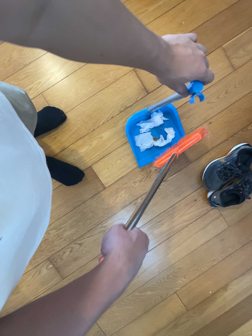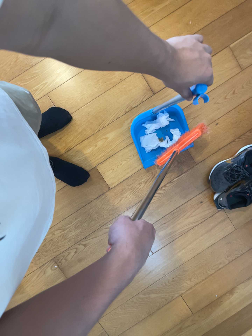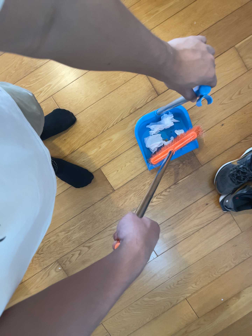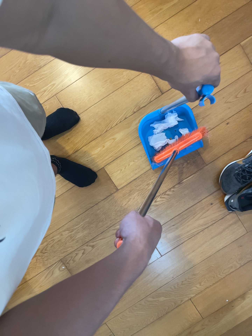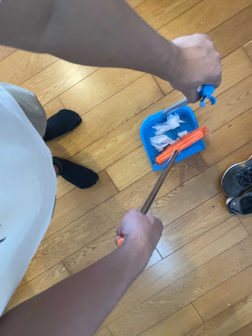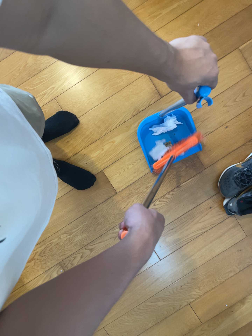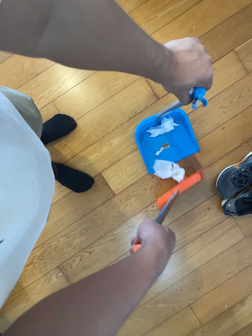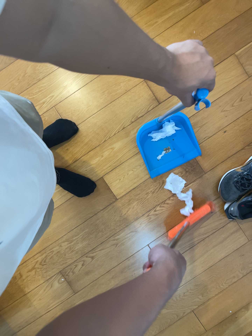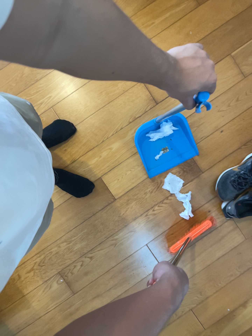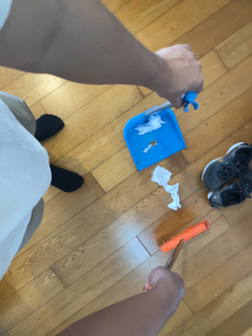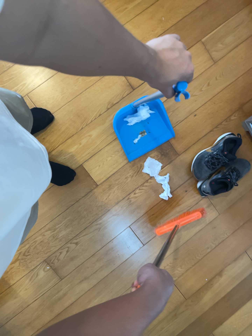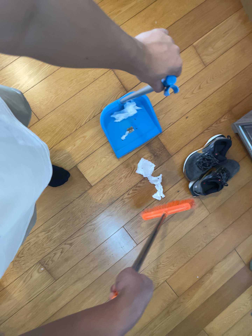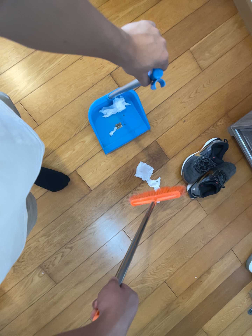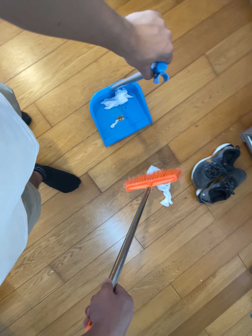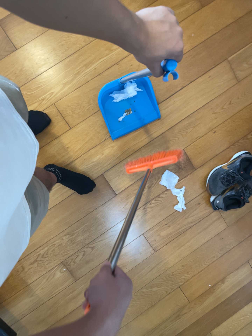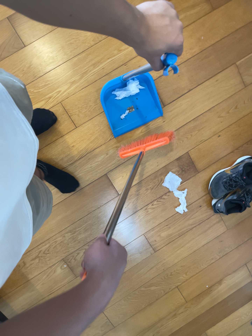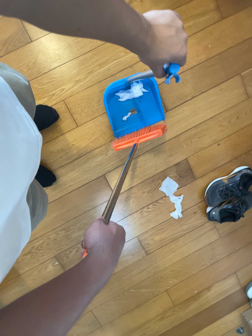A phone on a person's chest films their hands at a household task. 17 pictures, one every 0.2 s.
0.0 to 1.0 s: The camera shifts only a little, or ends up much as it began.
1.0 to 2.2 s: The camera pans to its right by about 10 degrees. It travels to its left and backward, about 10 cm.
2.2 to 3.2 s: The camera travels toward the top of its view and to its left, about 22 cm, so close, fixed things drift downward. It rolls about its line of sight by about 10 degrees, and the scene rotates clockwise.
The film runs backward here.
